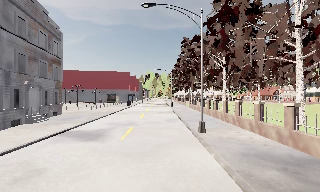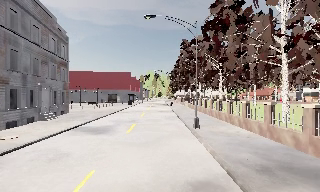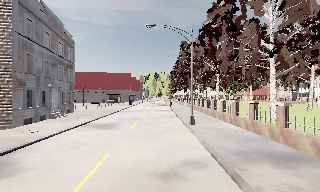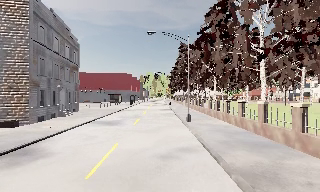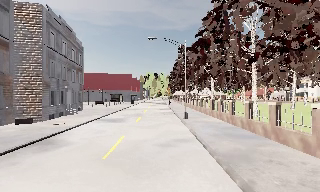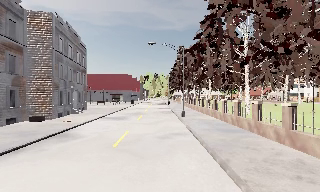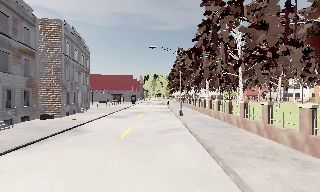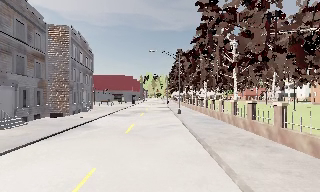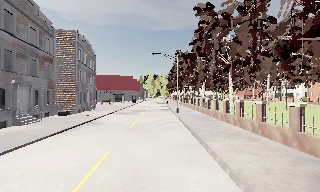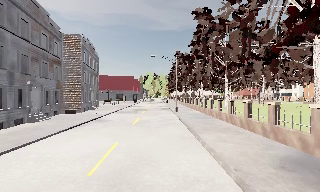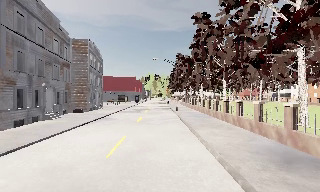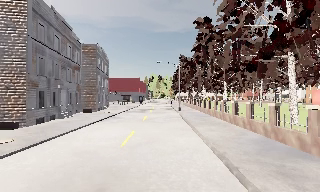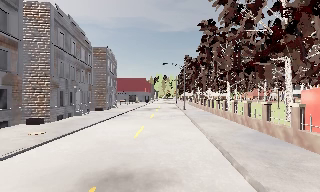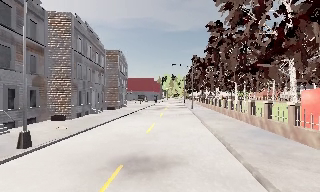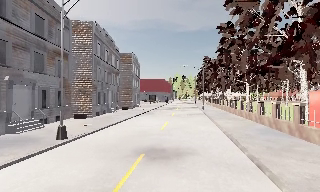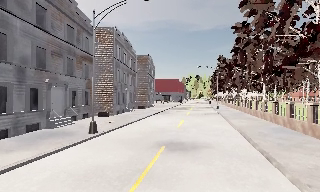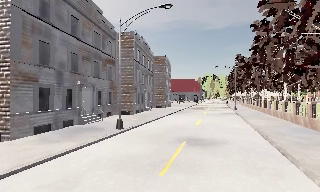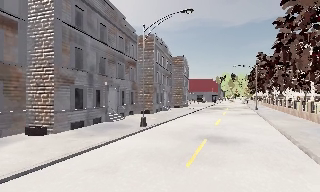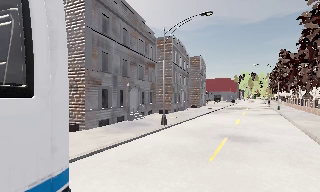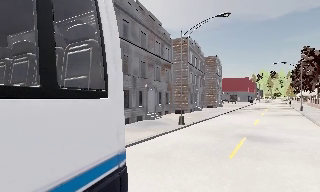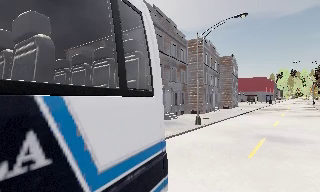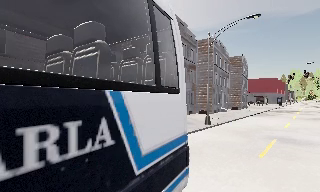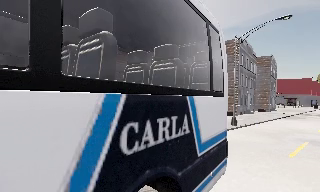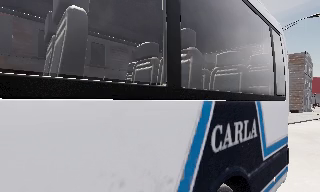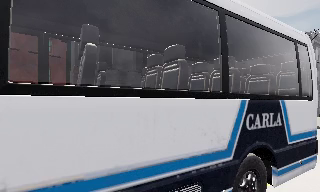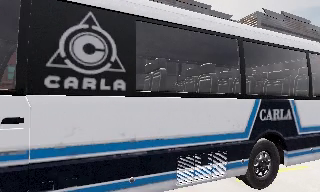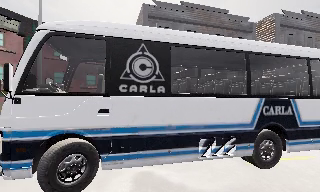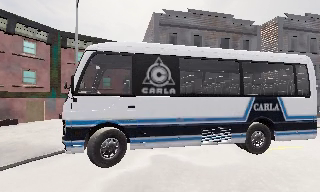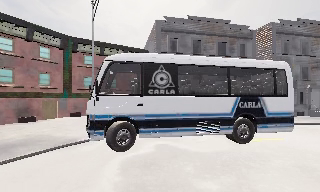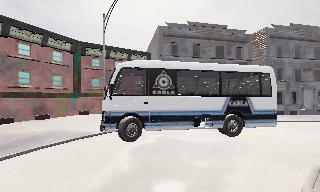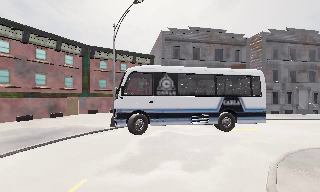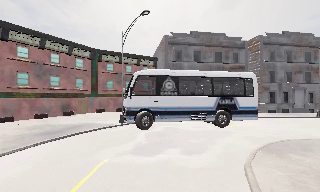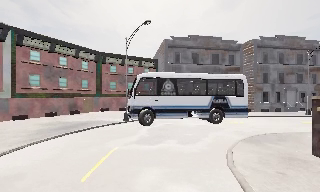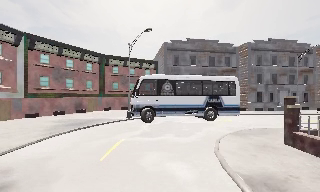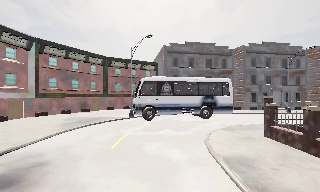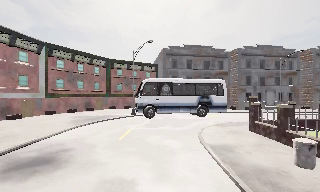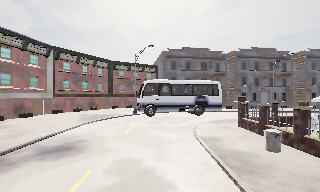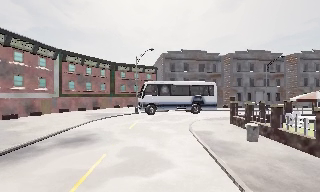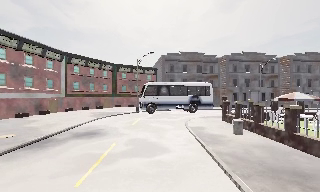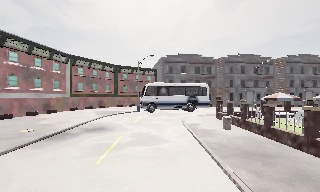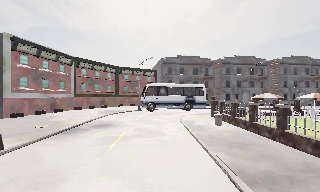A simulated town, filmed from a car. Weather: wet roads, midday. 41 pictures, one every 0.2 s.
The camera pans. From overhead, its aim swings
counterclockwise.
The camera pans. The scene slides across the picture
to the right.
0.0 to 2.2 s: The camera travels backward, about 15 m, so what stands in front gets smaller.
2.2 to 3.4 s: The scene slides to the right, as the camera pans about 25 degrees to its left. It travels backward, about 6 m, so what stands in front gets smaller.
3.4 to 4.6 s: The camera pans to its left, which is counterclockwise from overhead, by about 35 degrees. It travels backward and to its left, about 4 m. It gains speed.
4.6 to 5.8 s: The camera pans to its left, which is counterclockwise from overhead, by about 30 degrees. It travels backward, about 8 m, so what stands in front gets smaller.
5.8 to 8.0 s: The camera travels backward, about 15 m, so what stands in front gets smaller.
The film runs backward here.
